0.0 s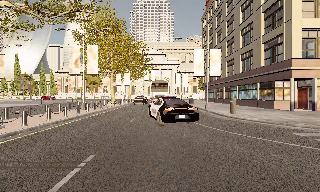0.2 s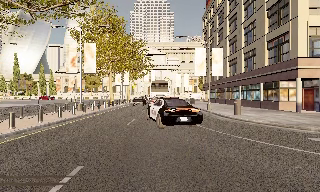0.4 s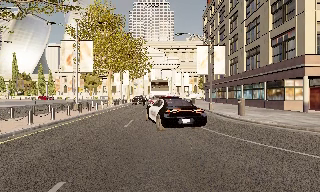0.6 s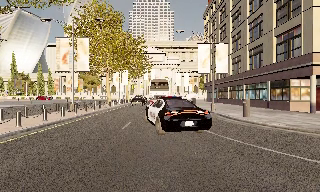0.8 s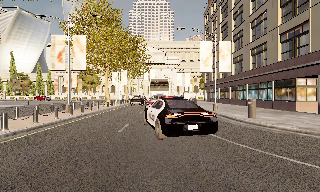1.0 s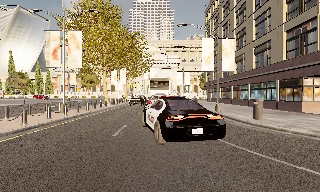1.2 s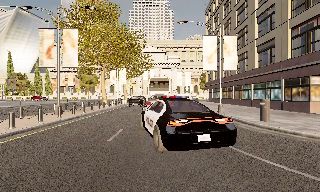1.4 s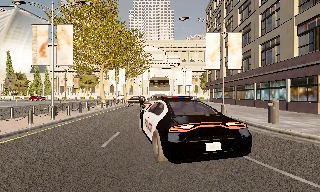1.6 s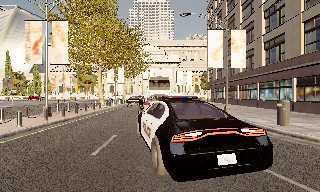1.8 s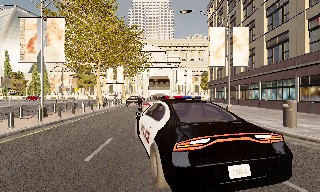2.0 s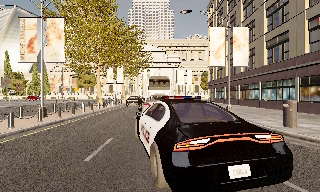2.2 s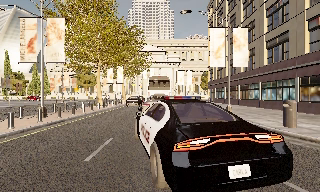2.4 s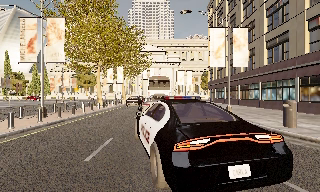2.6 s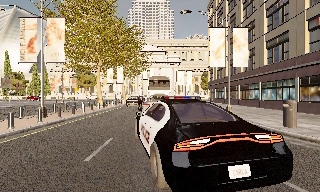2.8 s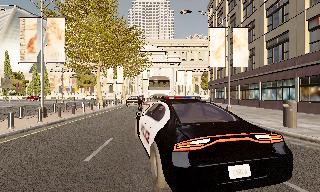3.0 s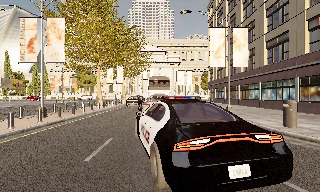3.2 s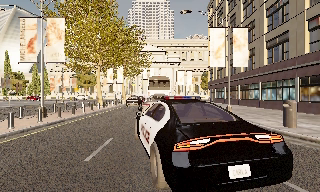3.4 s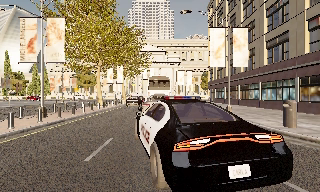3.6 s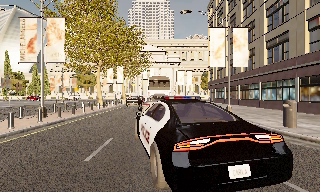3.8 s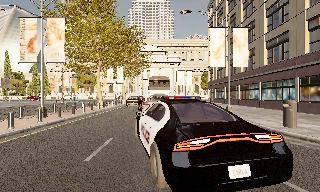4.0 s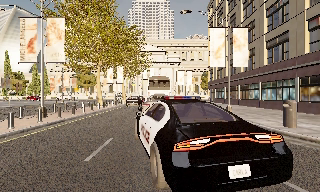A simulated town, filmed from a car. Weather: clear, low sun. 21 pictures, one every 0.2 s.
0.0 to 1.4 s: The camera travels forward, about 4.5 m, so what stands in front looms larger.
1.4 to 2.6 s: The camera travels forward, about 1 m, so what stands in front looms larger. It loses speed.
2.6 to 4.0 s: The camera keeps its place and its aim.
The film runs forward here.
